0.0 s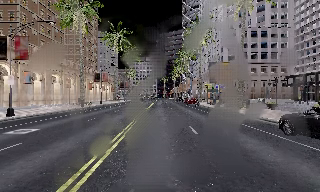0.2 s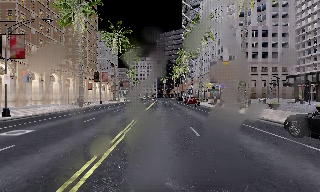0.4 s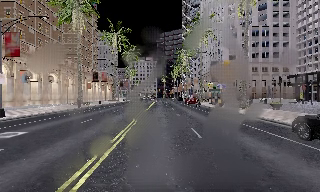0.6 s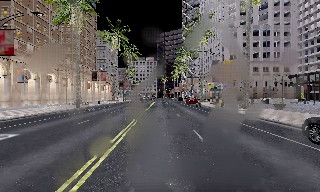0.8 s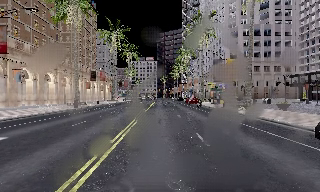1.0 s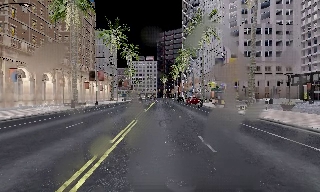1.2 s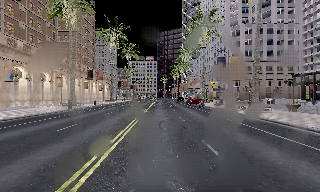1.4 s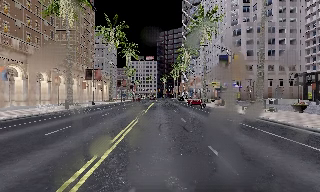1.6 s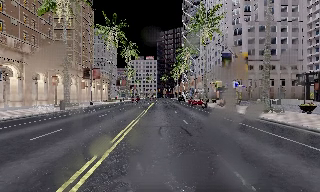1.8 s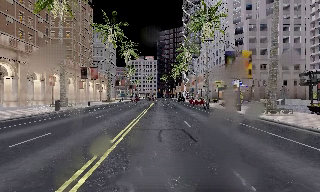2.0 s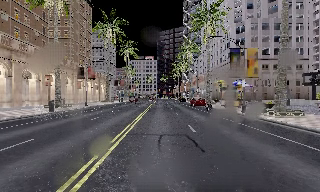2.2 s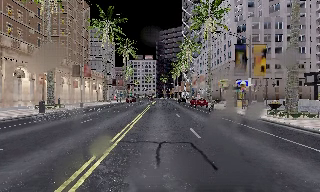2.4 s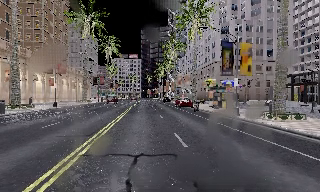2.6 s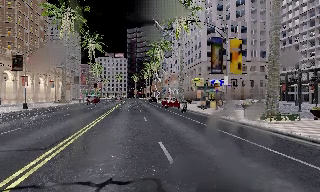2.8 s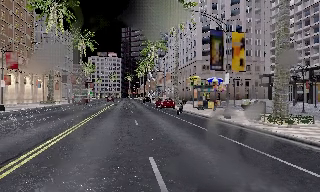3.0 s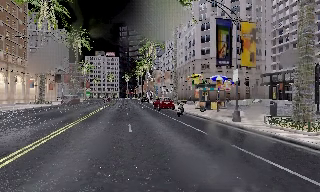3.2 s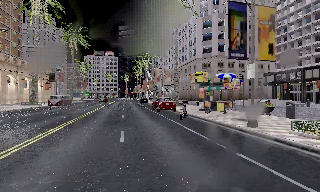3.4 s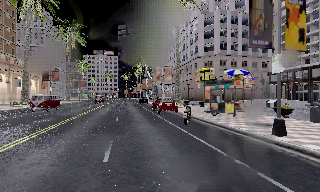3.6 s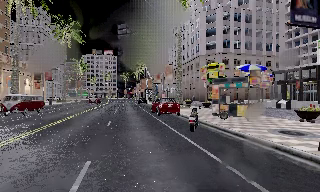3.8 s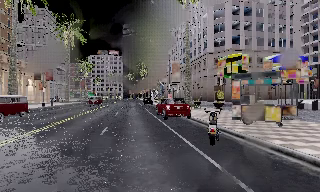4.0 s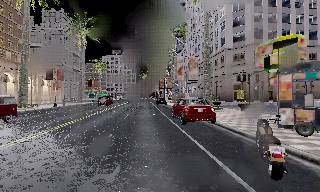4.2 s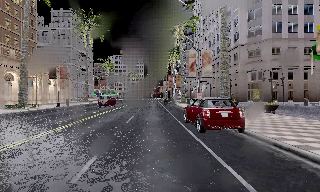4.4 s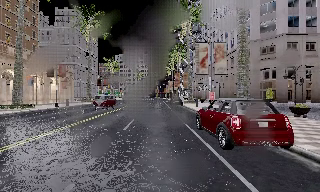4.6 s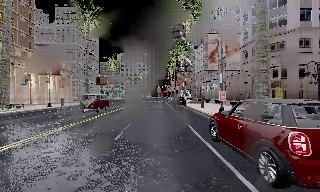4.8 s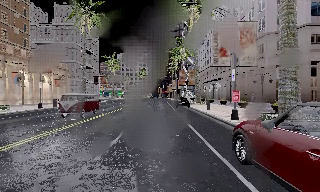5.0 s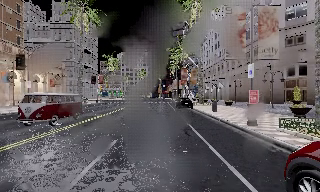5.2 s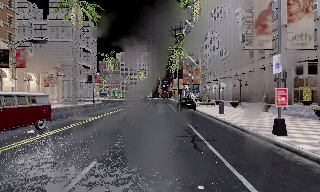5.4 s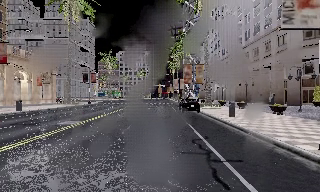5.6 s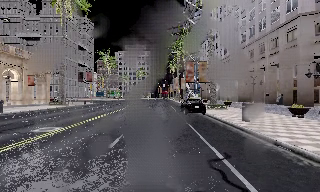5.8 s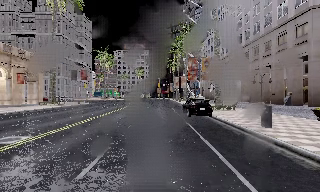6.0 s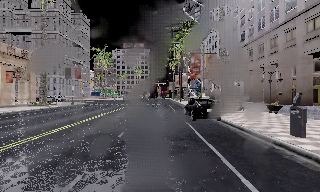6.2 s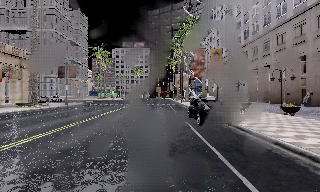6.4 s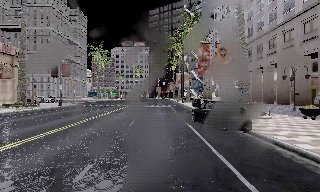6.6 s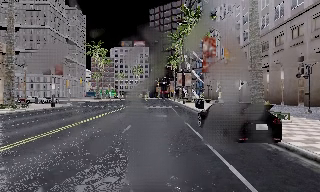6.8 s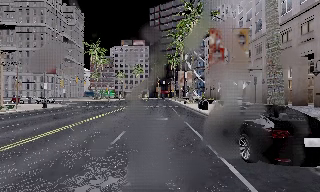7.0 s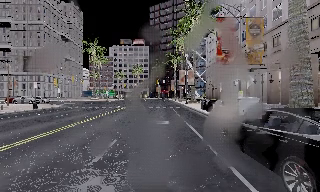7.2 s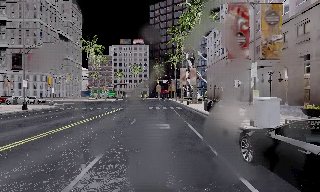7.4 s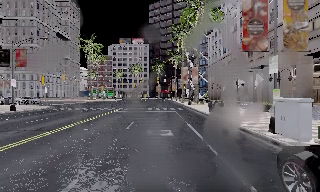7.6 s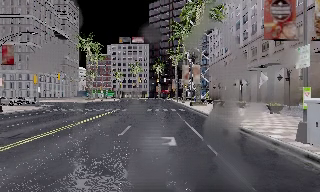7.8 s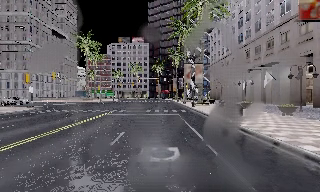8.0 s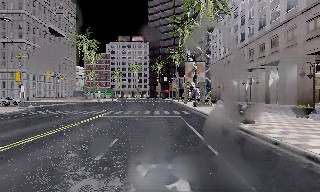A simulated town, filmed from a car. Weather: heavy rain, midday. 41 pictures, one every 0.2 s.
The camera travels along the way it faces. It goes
forward.
0.0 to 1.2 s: The camera travels forward, about 3 m, so what stands in front looms larger. It gains speed.
1.2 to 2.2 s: The camera travels forward, about 5 m, so what stands in front looms larger.
2.2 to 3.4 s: The camera swings to its right by about 15 degrees, and the scene slides to the left. It travels forward, about 10 m, so what stands in front looms larger.
3.4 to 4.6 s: The camera swings to its left by about 10 degrees, and the scene slides to the right. It travels forward, about 13 m, so what stands in front looms larger.
4.6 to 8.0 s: The camera travels forward, about 30 m, so what stands in front looms larger.
The film runs forward here.
